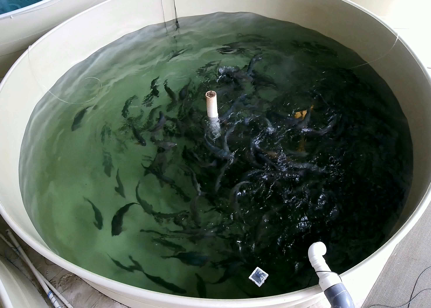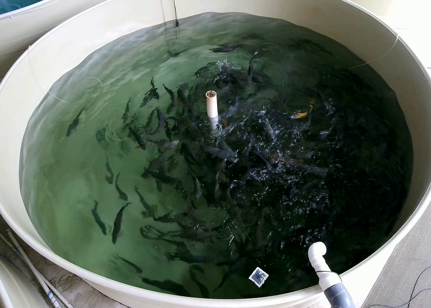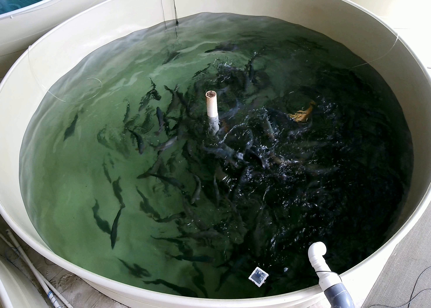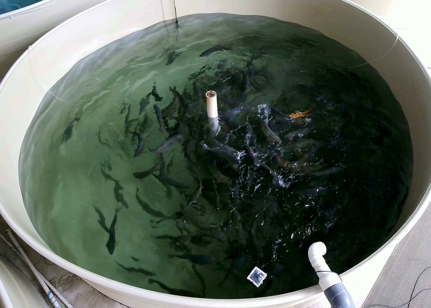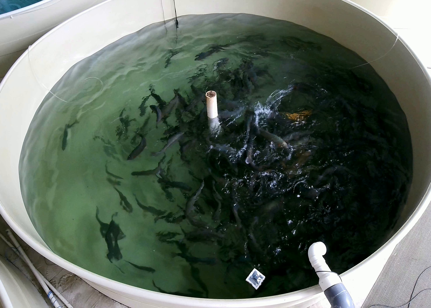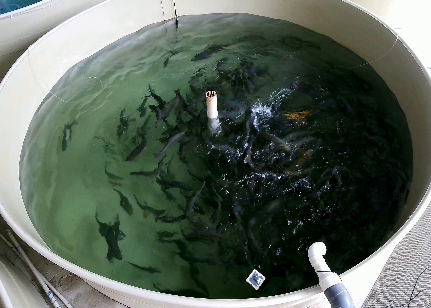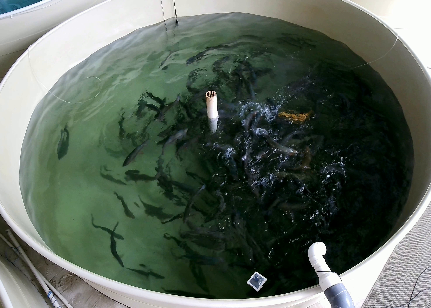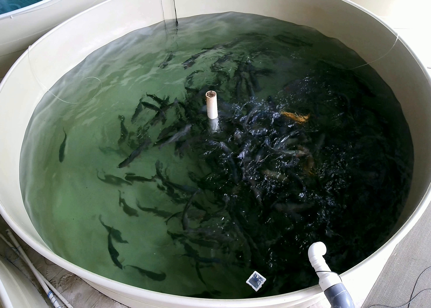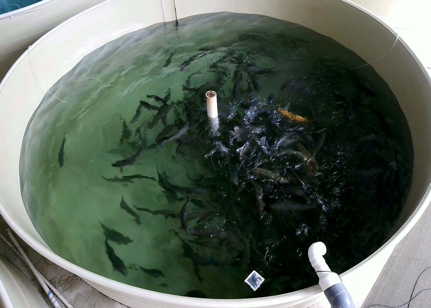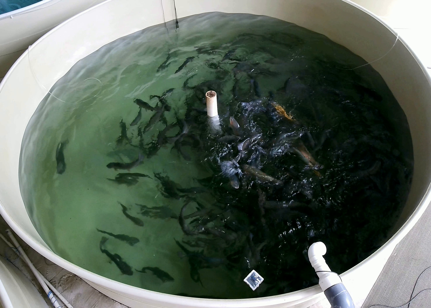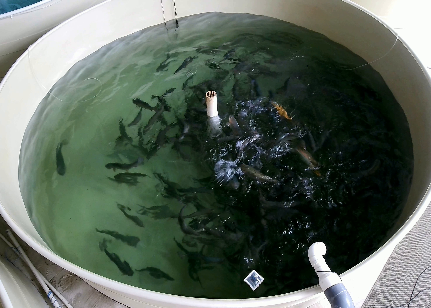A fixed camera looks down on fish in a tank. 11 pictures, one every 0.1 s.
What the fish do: Strong feeding.
